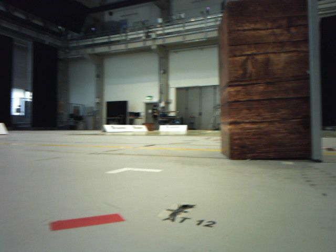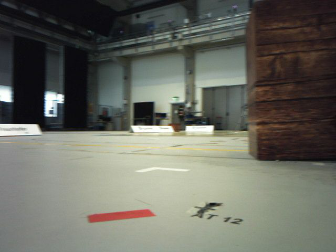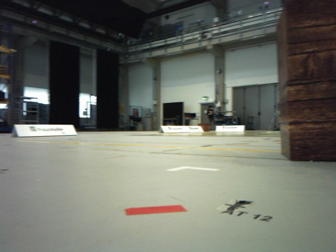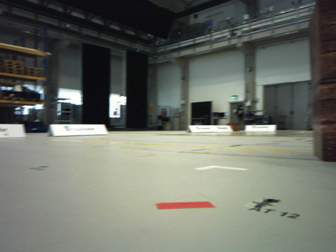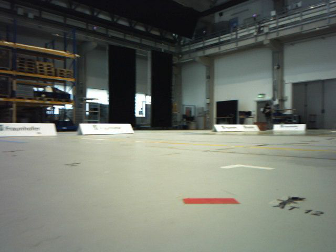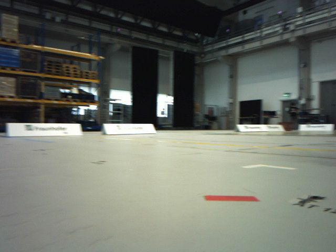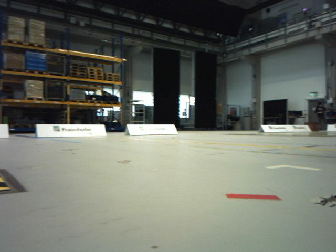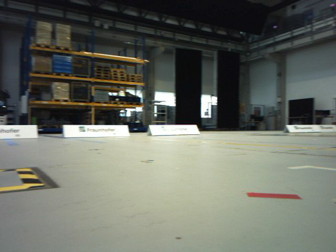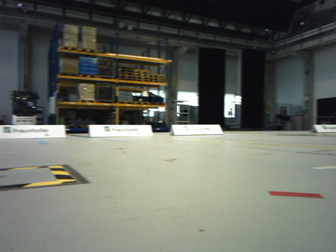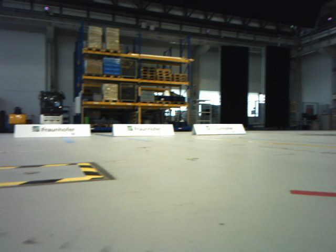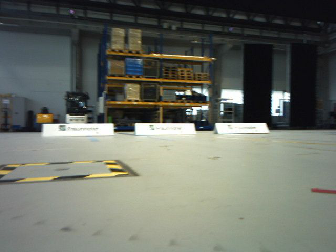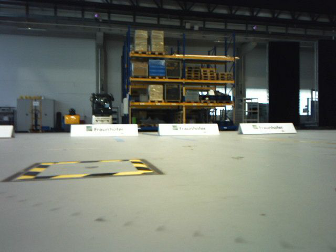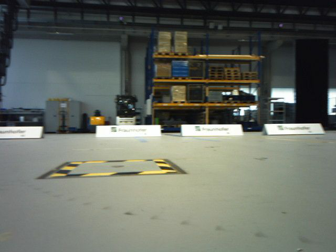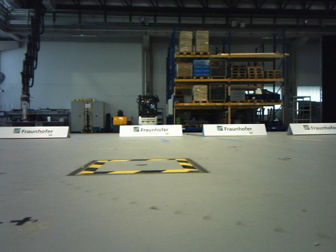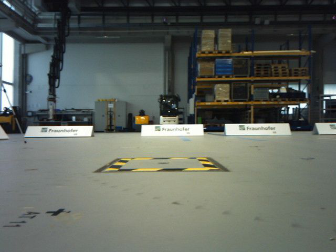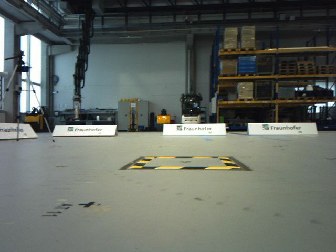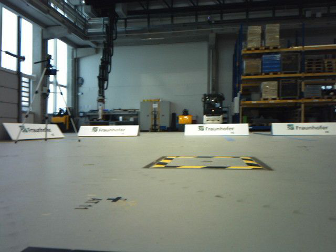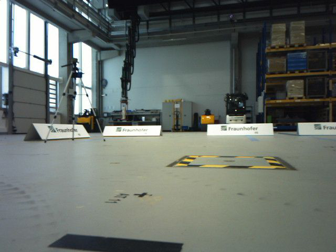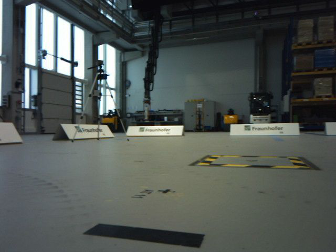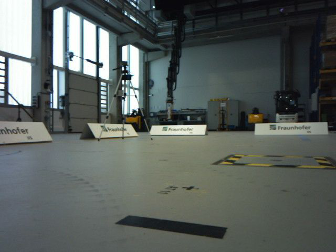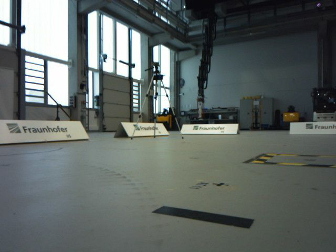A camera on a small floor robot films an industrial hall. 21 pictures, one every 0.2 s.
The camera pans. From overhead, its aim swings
counterclockwise.
The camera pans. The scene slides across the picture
to the right.
0.0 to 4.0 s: The scene slides to the right, as the camera pans about 90 degrees to its left. It travels backward, about 0.7 m.
The film runs backward here.
